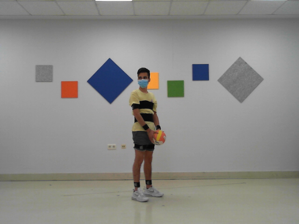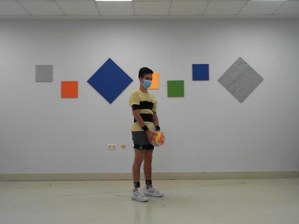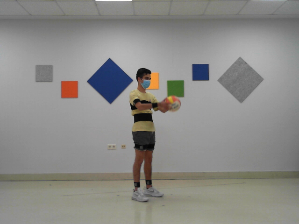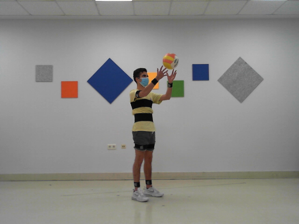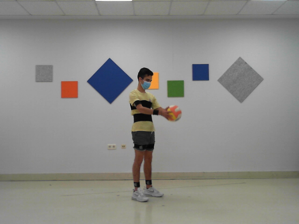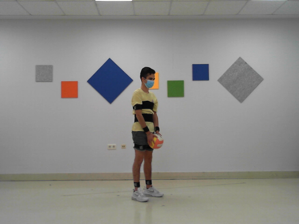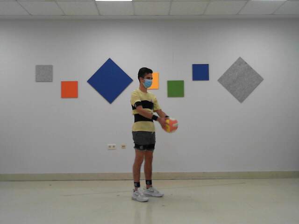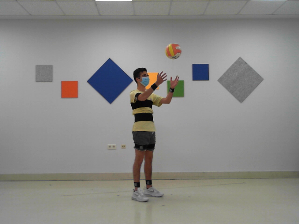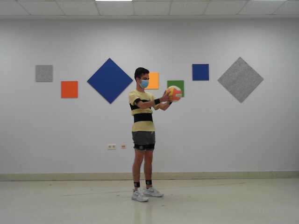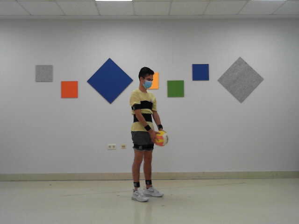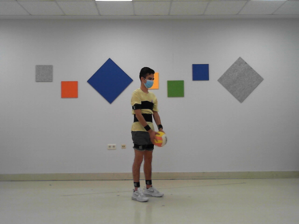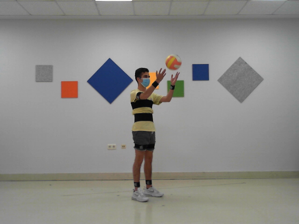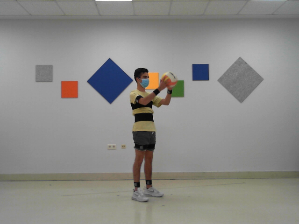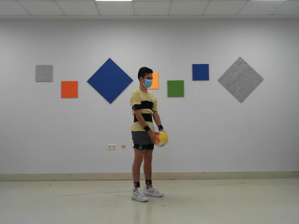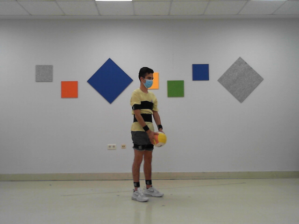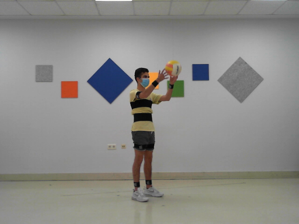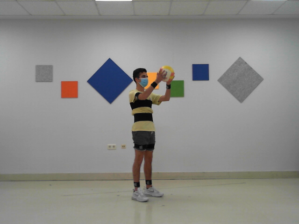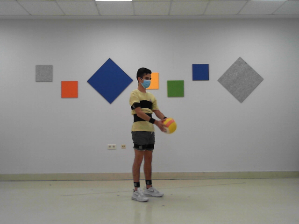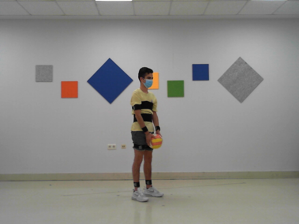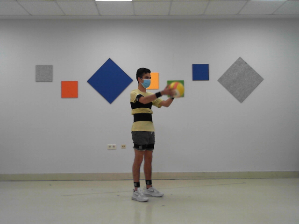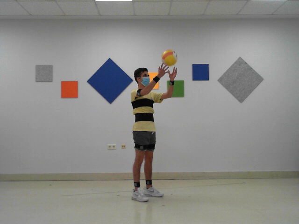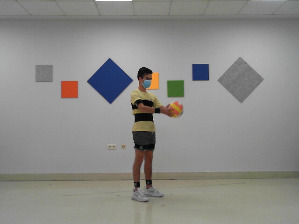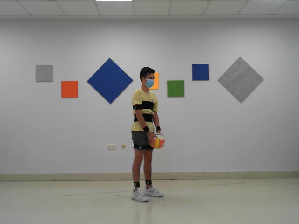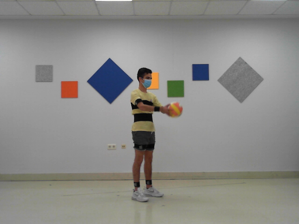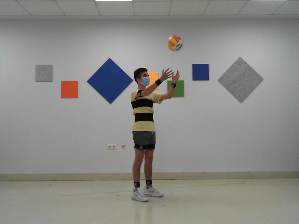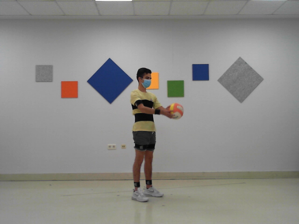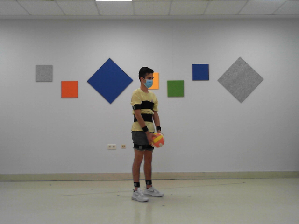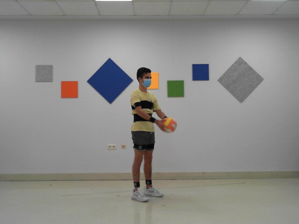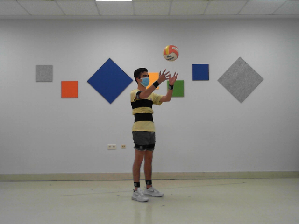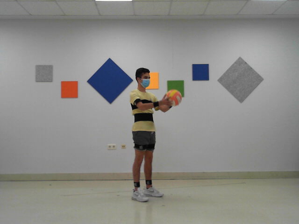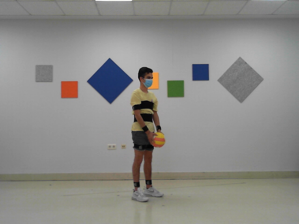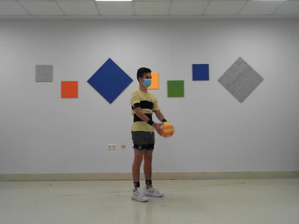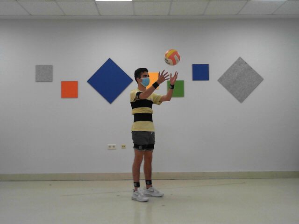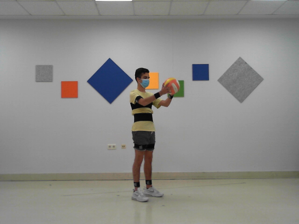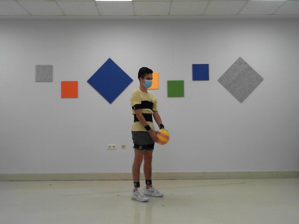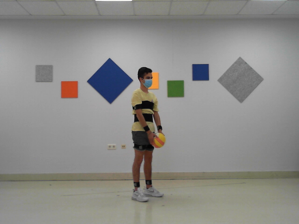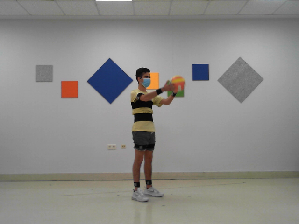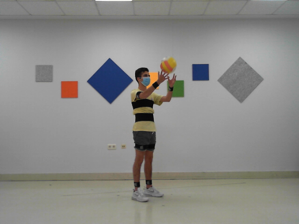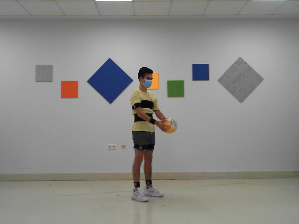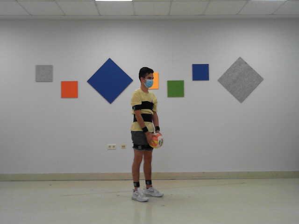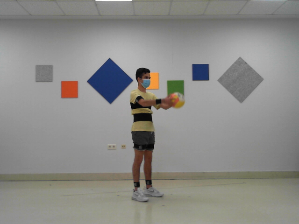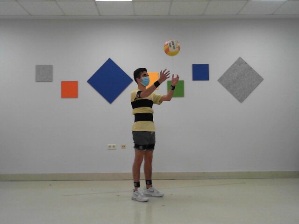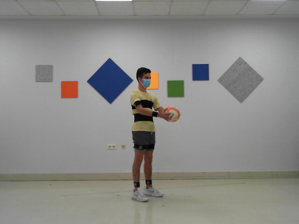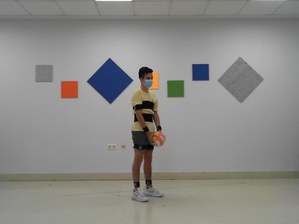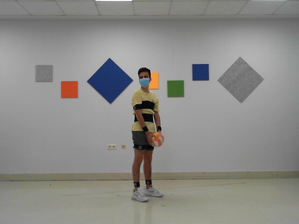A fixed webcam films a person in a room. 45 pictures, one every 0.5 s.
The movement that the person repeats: Throw up a ball and catch it.
